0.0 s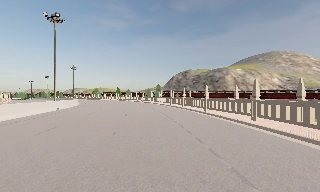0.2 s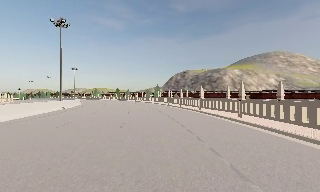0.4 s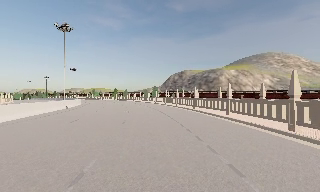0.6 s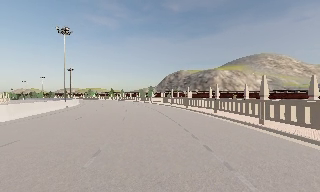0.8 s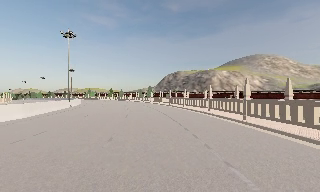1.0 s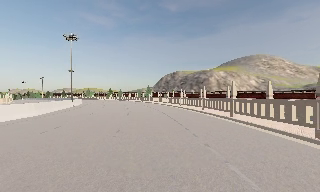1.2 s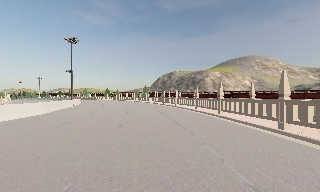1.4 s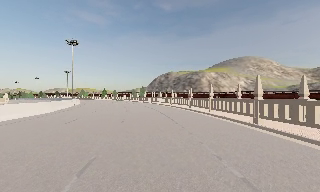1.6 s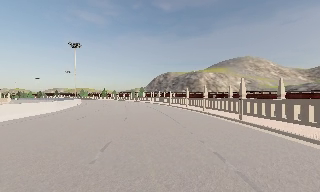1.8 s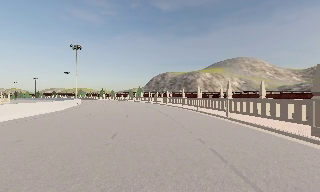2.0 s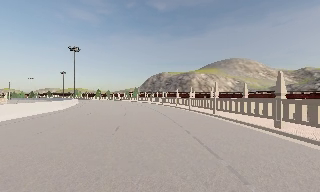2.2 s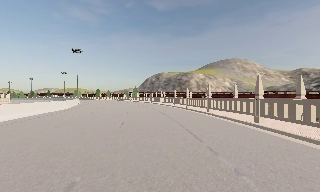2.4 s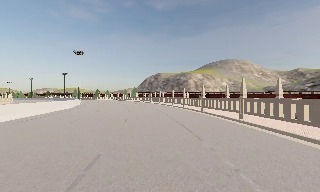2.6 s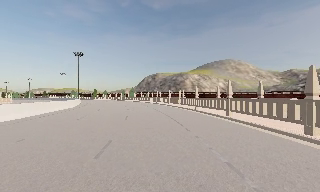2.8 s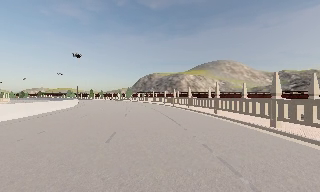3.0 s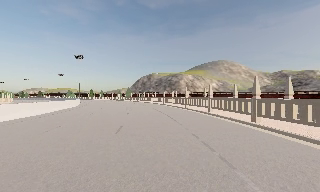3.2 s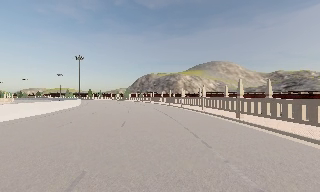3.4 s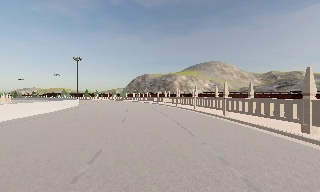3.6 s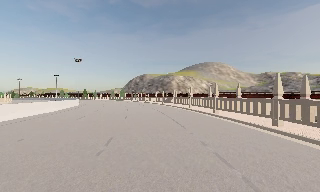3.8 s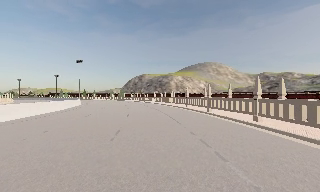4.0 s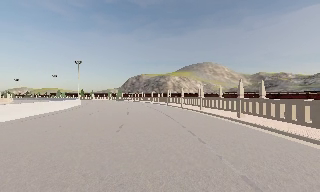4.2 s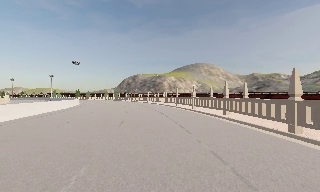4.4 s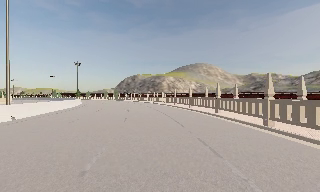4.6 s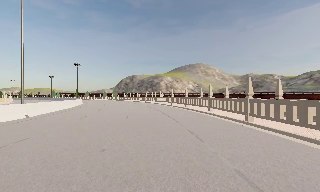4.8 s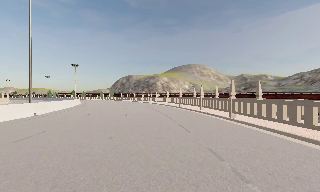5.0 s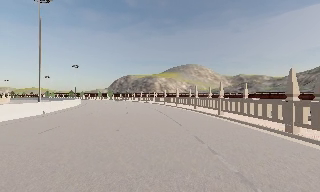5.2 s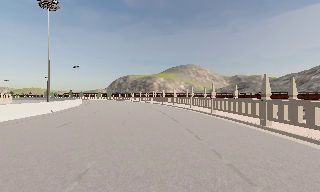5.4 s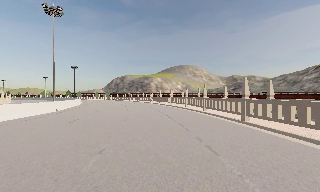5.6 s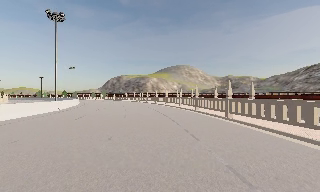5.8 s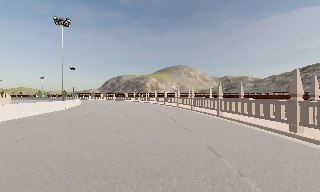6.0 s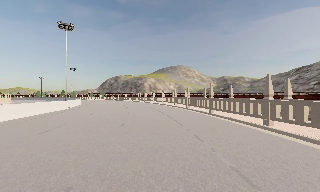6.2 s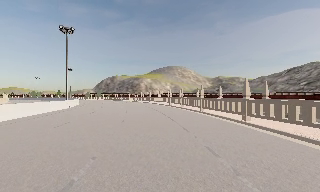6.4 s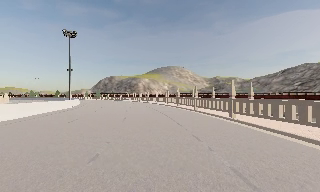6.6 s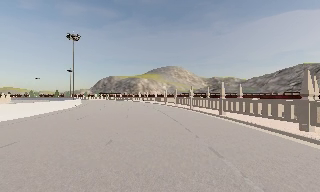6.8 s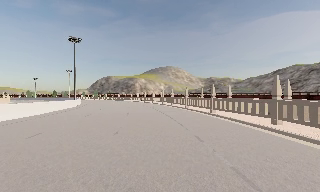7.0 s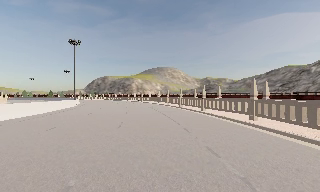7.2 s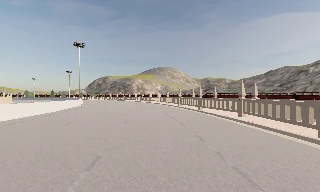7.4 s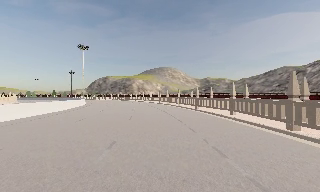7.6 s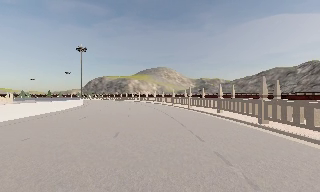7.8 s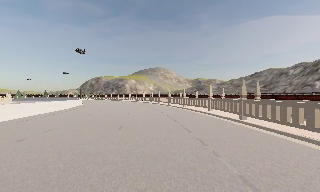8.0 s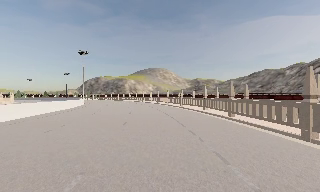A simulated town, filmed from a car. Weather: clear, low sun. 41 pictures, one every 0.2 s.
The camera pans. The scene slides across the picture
to the left.
The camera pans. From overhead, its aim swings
clockwise.
0.0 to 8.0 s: The scene slides to the left, as the camera pans about 30 degrees to its right. It travels backward, about 60 m.
The film runs backward here.
